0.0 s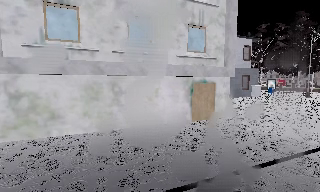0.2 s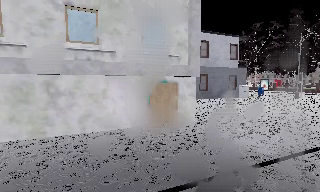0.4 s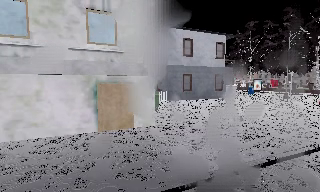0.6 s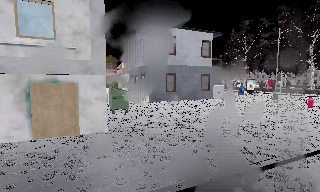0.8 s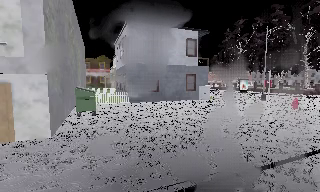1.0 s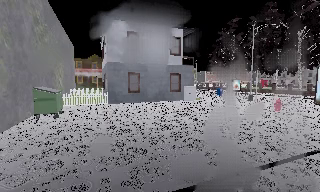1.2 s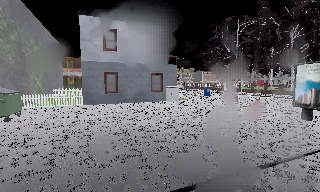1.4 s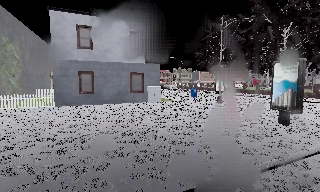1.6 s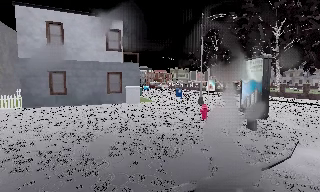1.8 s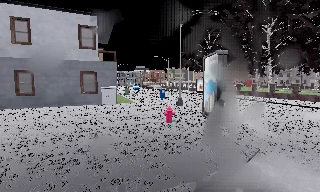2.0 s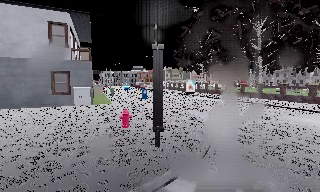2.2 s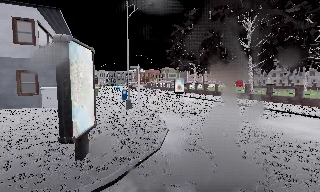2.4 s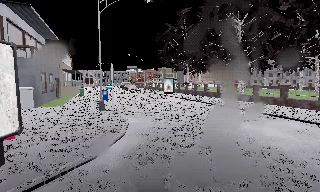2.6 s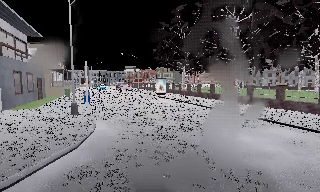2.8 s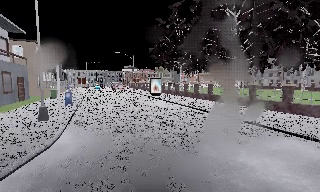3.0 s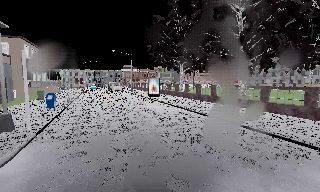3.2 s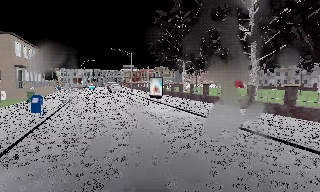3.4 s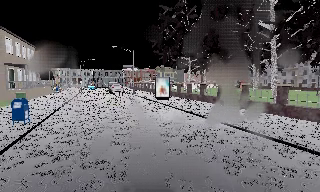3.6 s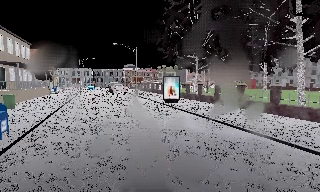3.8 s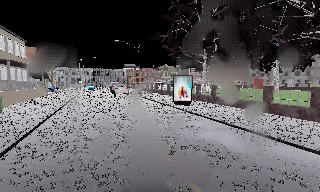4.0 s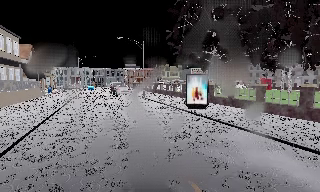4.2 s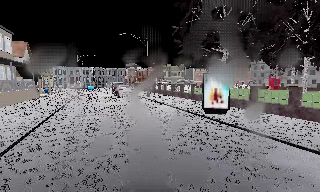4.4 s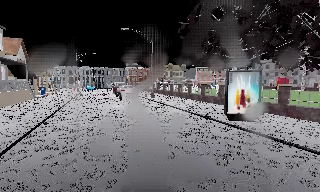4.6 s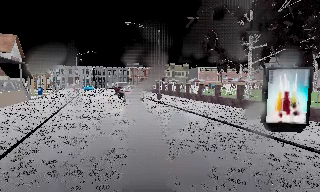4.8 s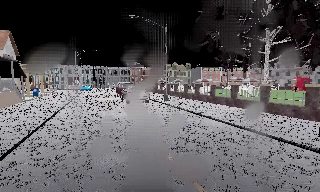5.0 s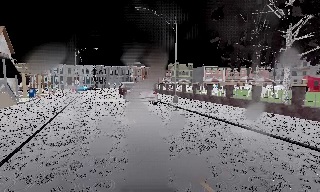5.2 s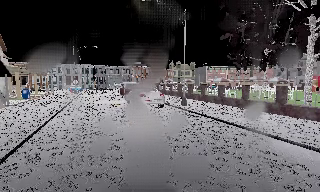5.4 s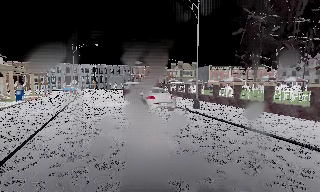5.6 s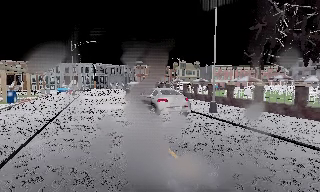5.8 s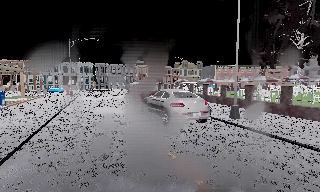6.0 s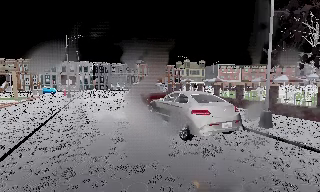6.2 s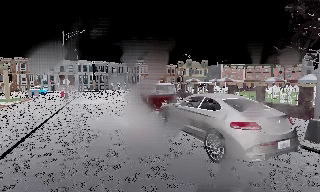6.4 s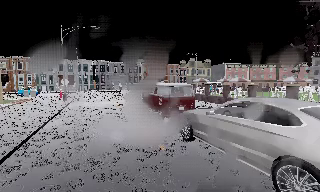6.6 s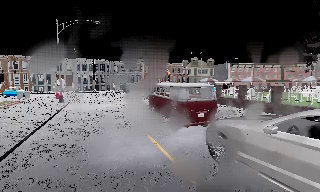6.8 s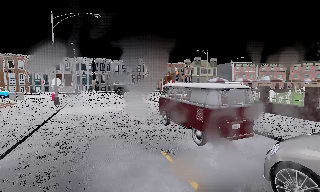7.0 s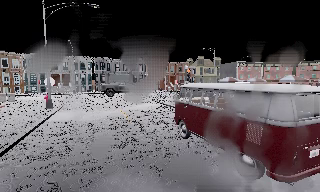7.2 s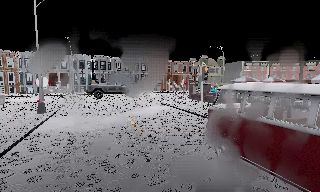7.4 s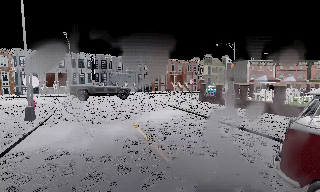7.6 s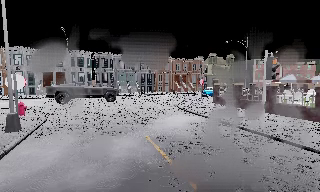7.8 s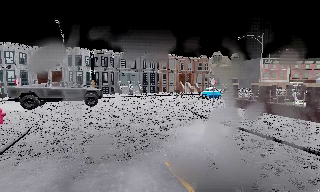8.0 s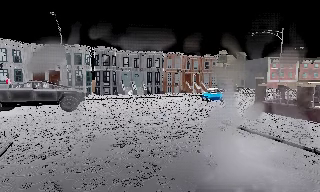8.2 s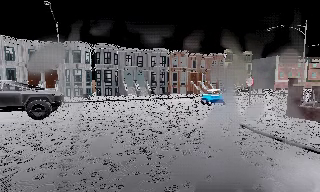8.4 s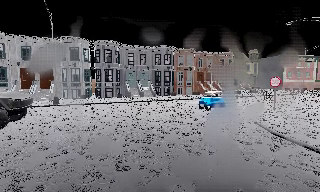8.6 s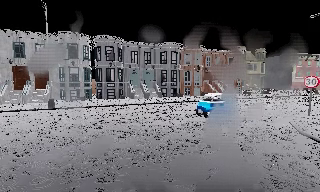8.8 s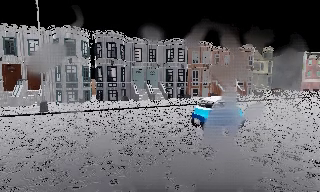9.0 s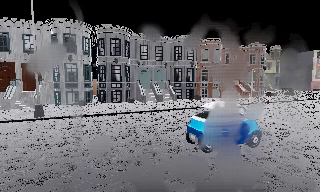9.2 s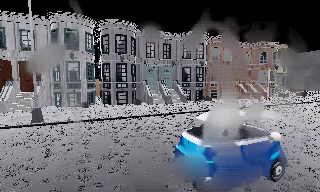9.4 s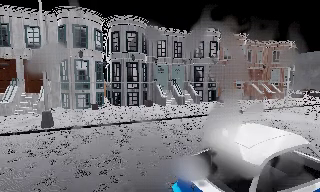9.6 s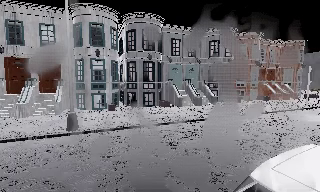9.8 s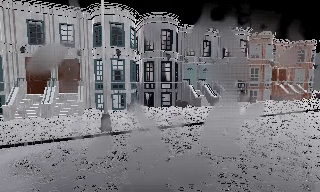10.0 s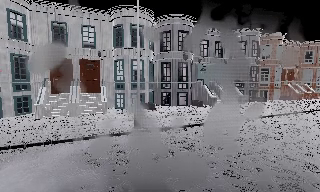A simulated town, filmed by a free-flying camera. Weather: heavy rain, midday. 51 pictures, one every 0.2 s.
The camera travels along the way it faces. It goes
forward.
0.0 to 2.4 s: The camera travels to its right and forward, about 25 m, so close, fixed things drift to the left.
2.4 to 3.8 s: The camera travels forward, about 12 m, so what stands in front looms larger.
3.8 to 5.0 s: The camera travels forward and to its left, about 11 m, so what stands in front looms larger.
5.0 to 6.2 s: The camera travels forward, about 10 m, so what stands in front looms larger.
6.2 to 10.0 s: The camera travels forward and to its left, about 30 m, so what stands in front looms larger.
The film runs backward here.
